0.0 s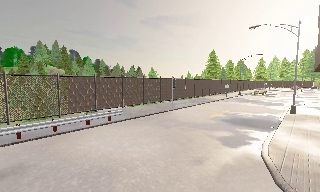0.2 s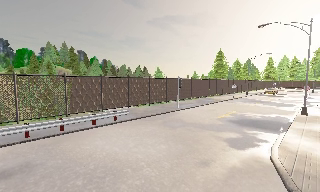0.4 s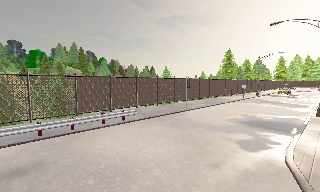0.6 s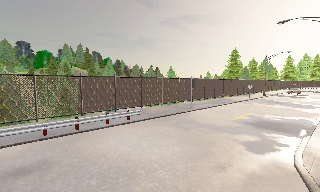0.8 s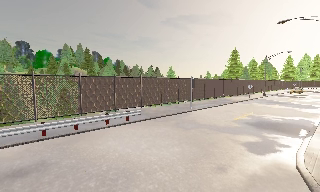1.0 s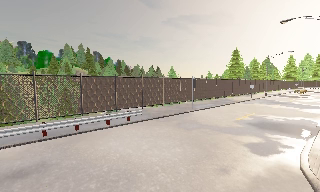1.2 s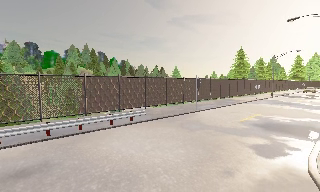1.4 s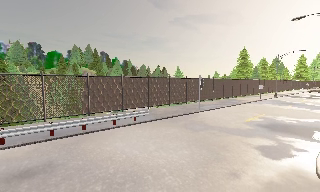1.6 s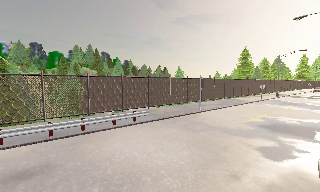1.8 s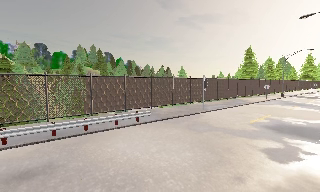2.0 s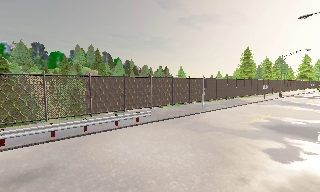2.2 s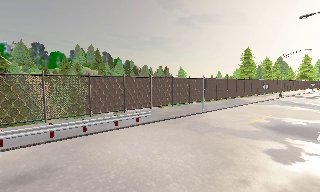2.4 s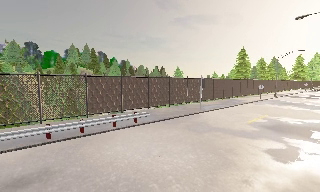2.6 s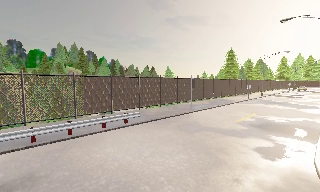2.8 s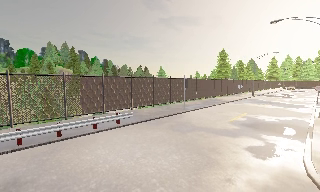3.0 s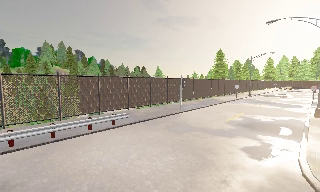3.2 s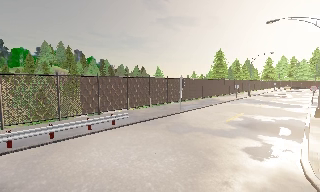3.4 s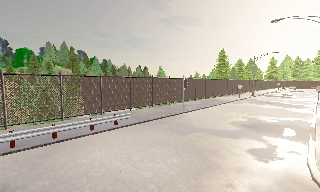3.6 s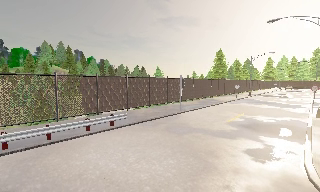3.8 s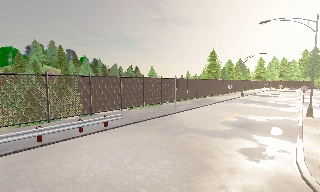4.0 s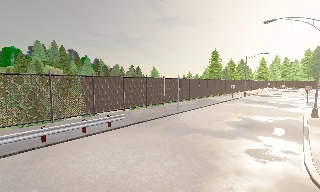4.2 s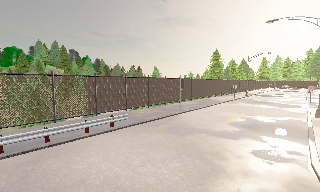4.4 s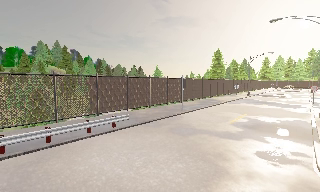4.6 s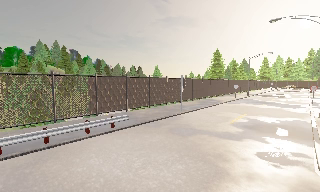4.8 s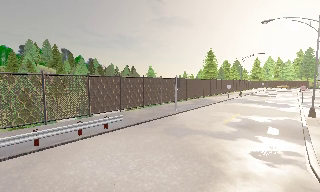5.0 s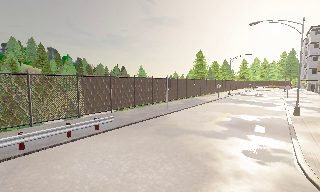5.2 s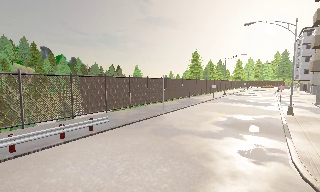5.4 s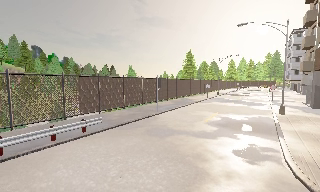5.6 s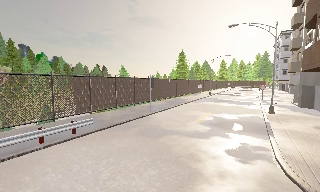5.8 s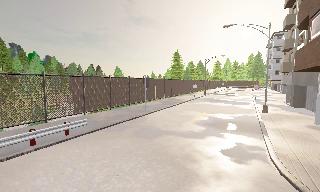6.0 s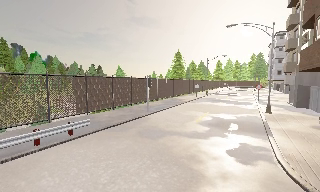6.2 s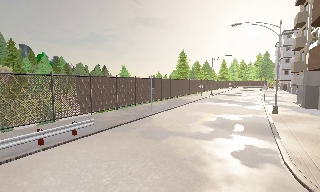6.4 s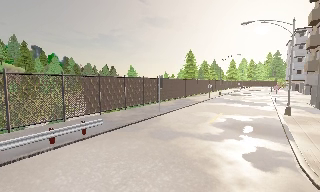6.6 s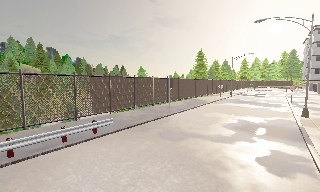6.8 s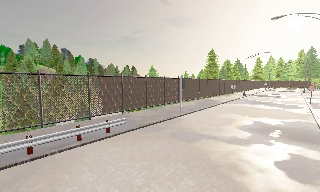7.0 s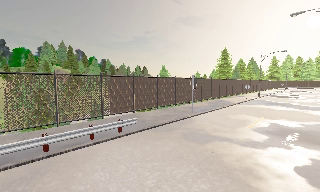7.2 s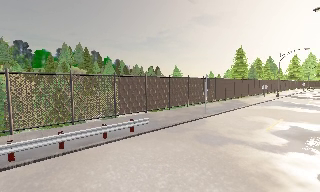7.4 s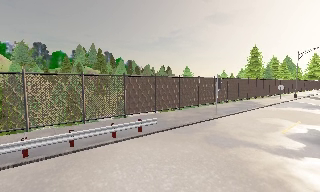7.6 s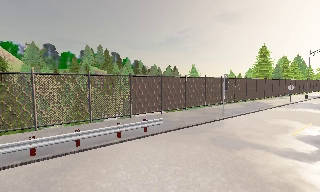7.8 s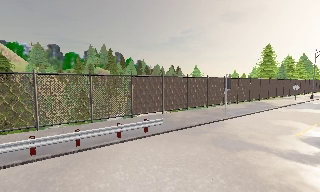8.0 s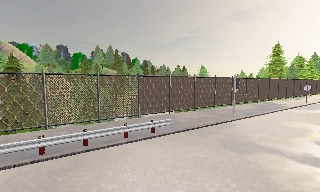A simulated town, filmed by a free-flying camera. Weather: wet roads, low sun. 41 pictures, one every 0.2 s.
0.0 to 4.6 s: The camera travels forward, about 2 m, so what stands in front looms larger.
4.6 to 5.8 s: The camera pans to its right, which is clockwise from overhead, by about 15 degrees.
5.8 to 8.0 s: The camera swings to its left by about 30 degrees, and the scene slides to the right. It travels forward, about 1 m, so what stands in front looms larger.
The film runs backward here.
